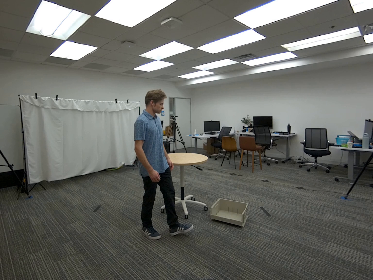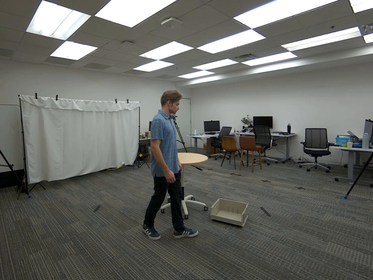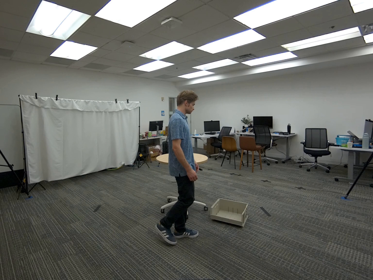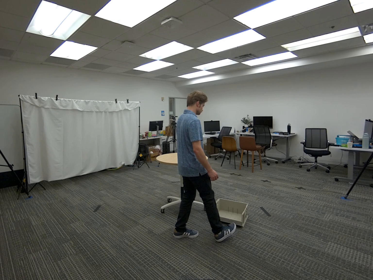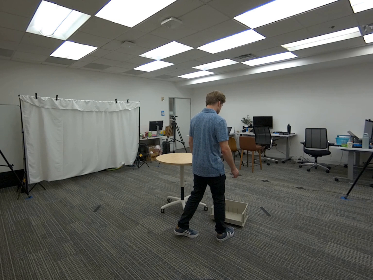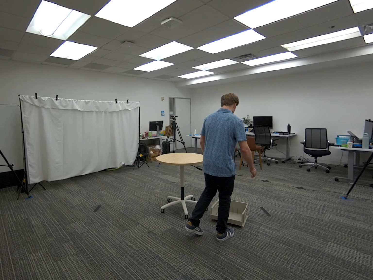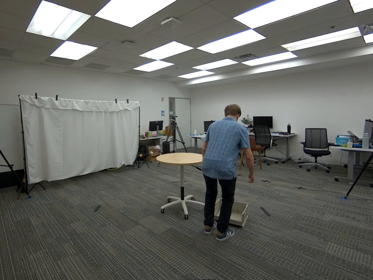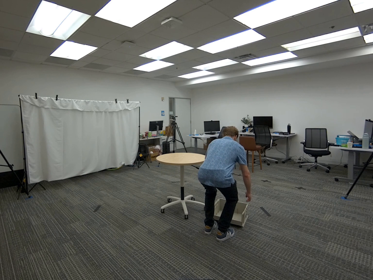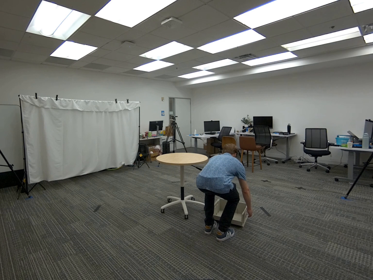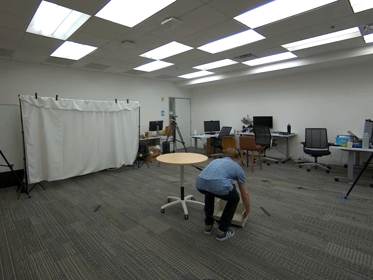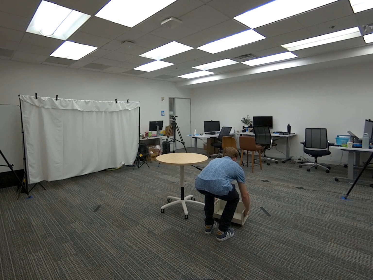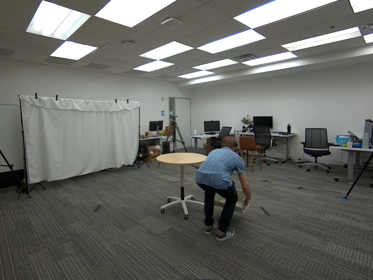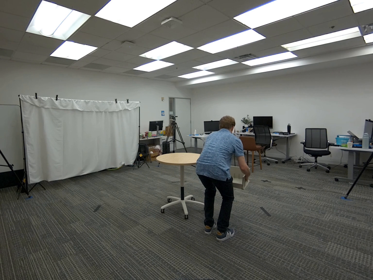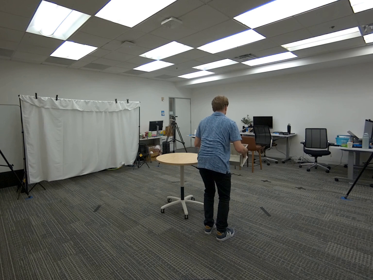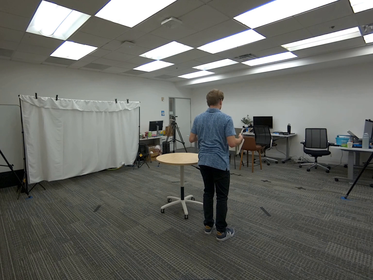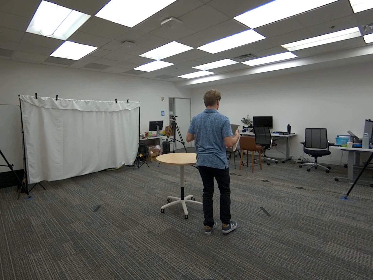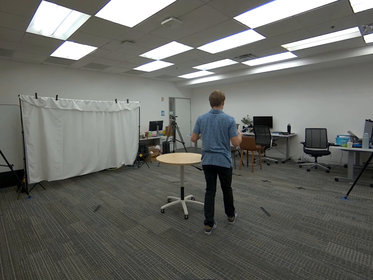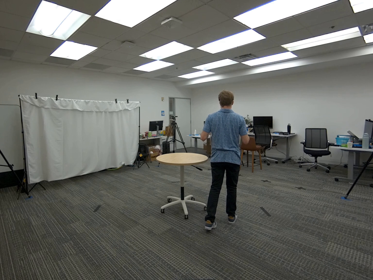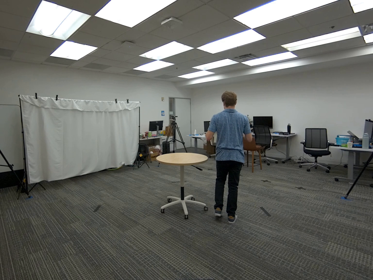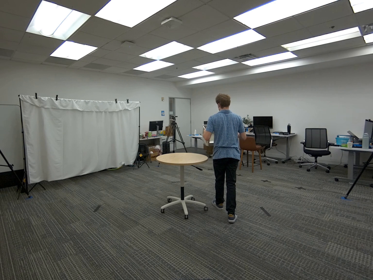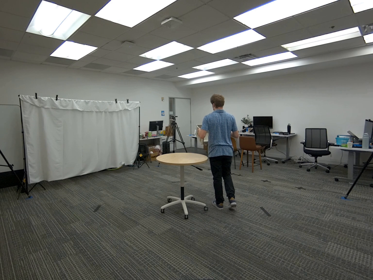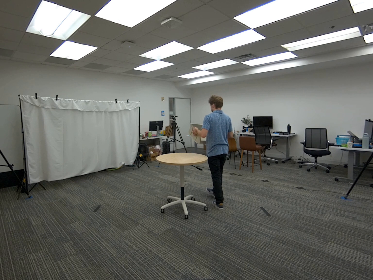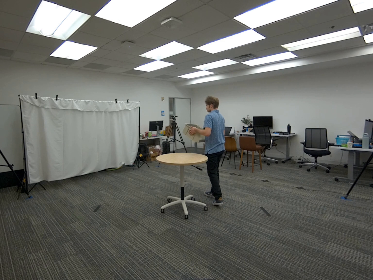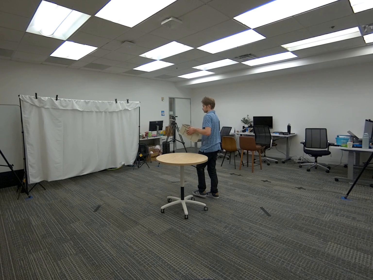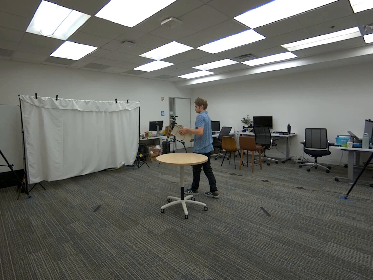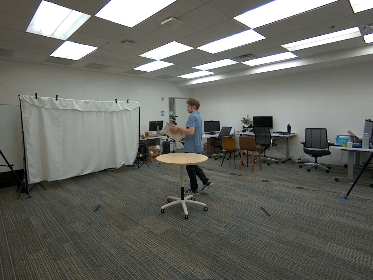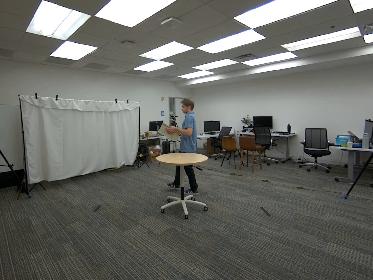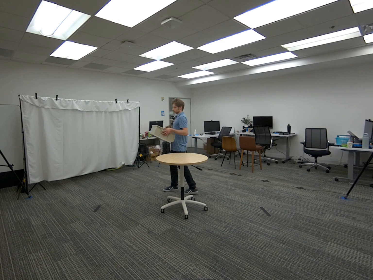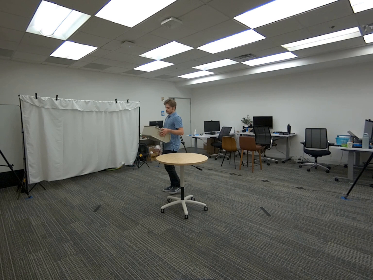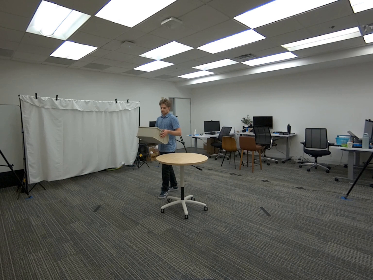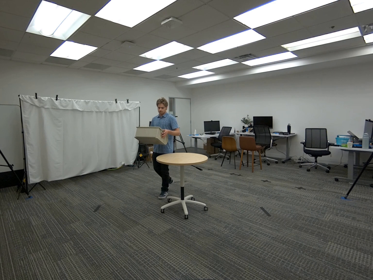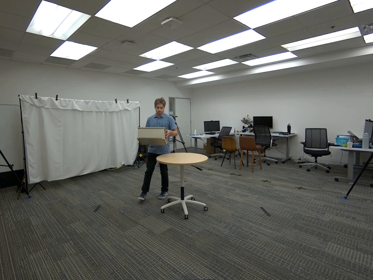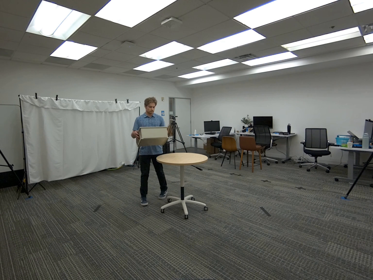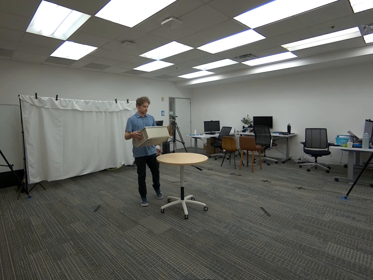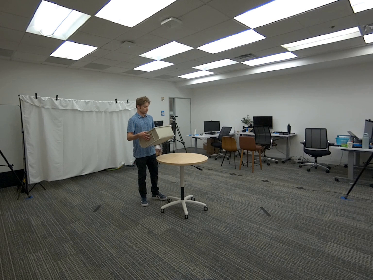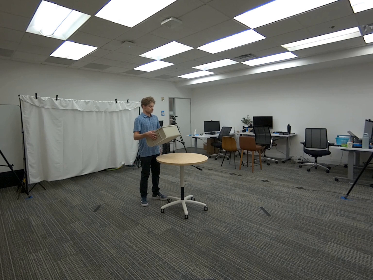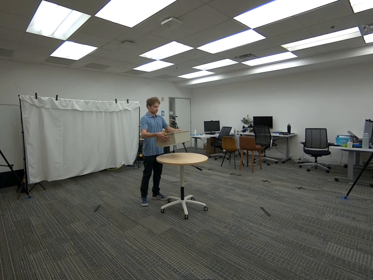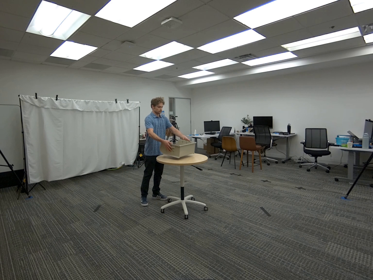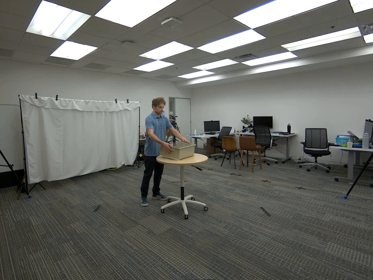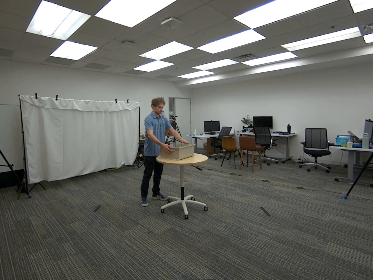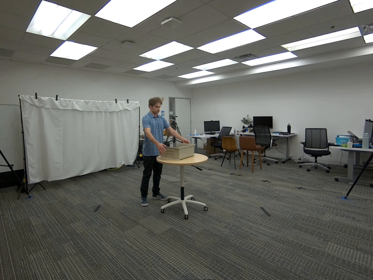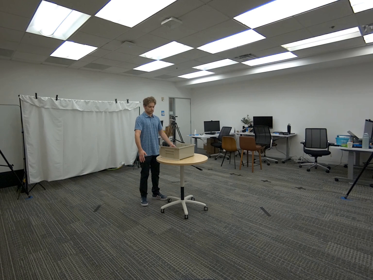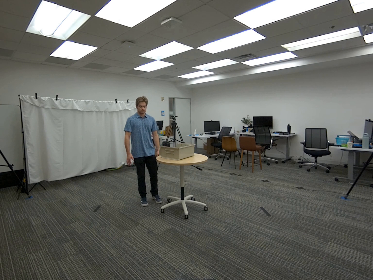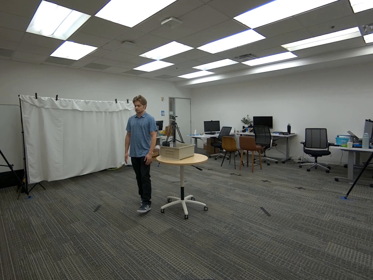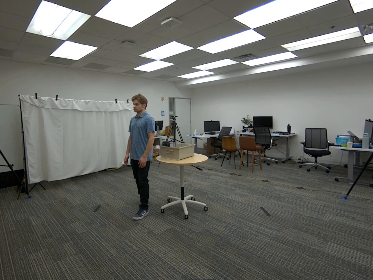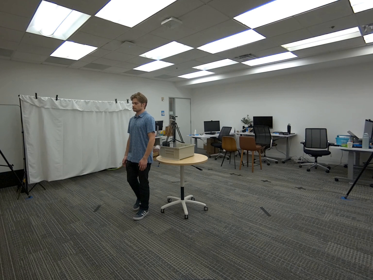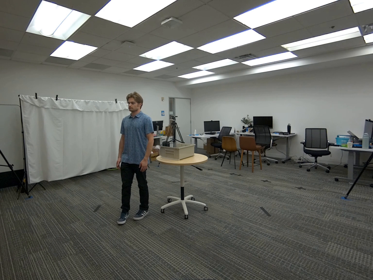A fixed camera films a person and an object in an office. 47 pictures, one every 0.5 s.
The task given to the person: Walk over to the beige bin on the ground and pick up the beige bin using both hands and place the beige bin on the round table.
